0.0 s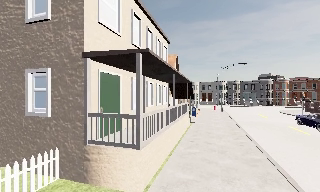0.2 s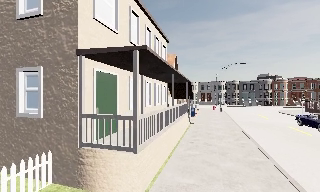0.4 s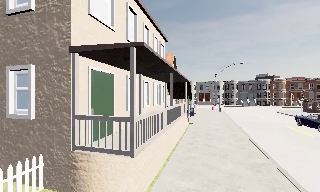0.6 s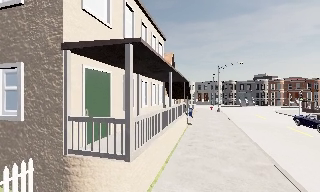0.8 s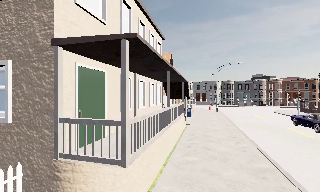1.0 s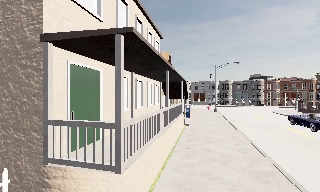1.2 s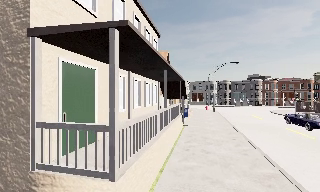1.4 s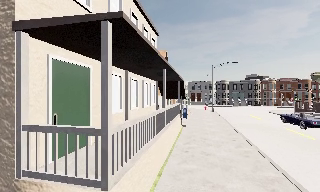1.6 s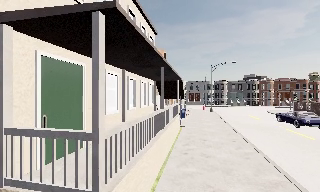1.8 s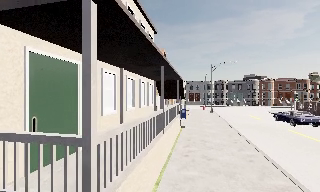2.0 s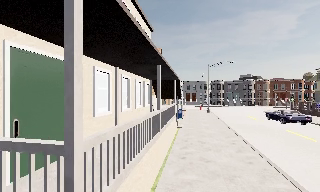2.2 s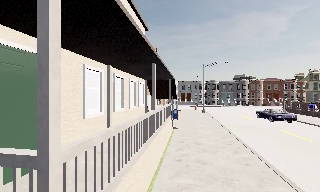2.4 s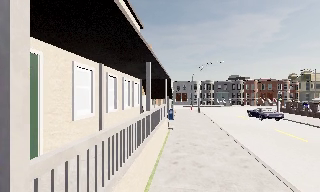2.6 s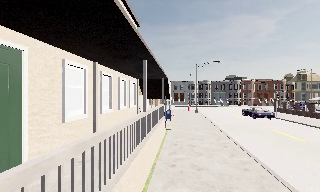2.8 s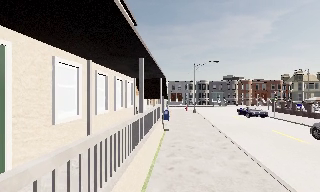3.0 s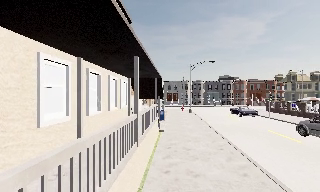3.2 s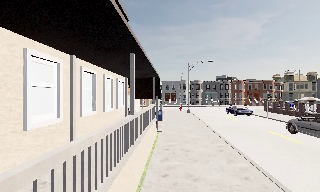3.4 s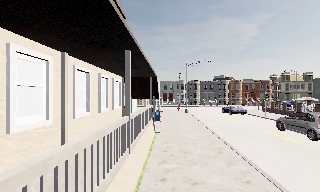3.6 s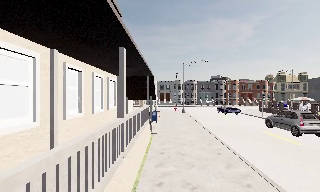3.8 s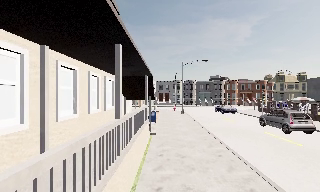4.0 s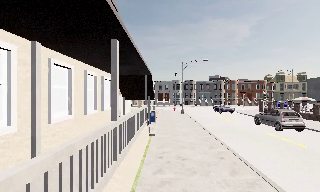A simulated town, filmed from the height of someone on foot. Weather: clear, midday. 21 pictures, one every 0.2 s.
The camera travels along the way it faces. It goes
forward.
0.0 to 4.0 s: The camera pans to its right, which is clockwise from overhead, by about 15 degrees. It travels forward, about 5 m, so what stands in front looms larger.
The film runs forward here.
